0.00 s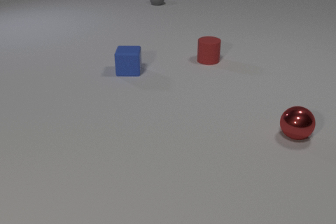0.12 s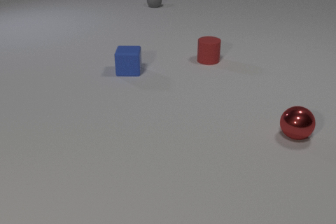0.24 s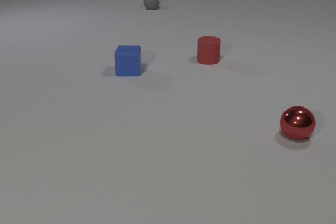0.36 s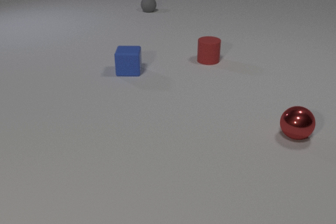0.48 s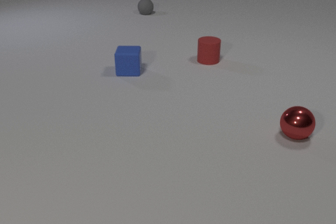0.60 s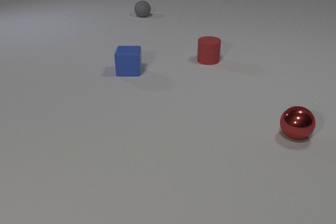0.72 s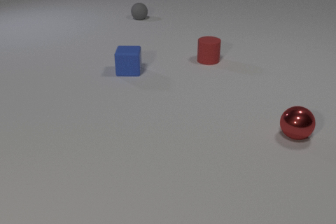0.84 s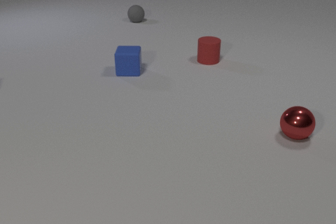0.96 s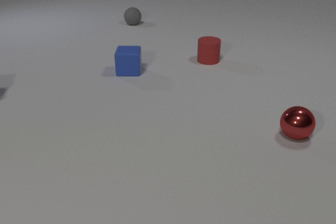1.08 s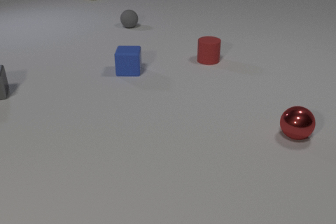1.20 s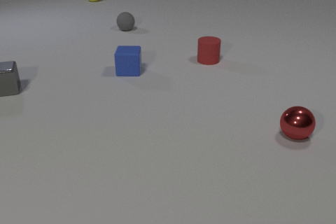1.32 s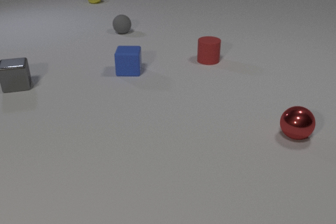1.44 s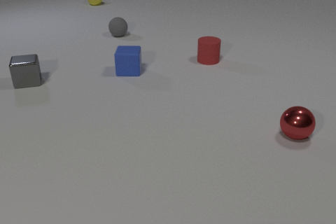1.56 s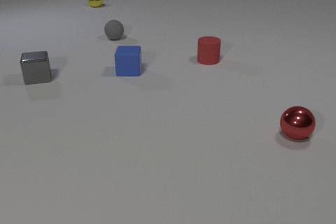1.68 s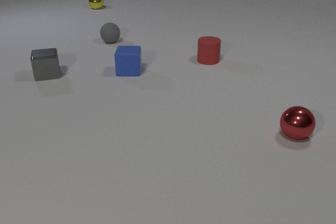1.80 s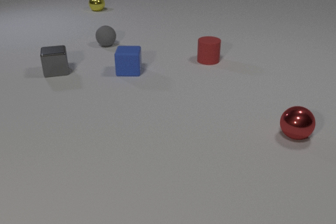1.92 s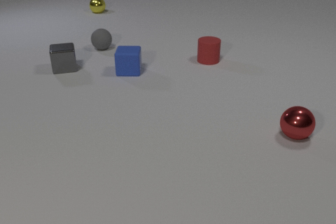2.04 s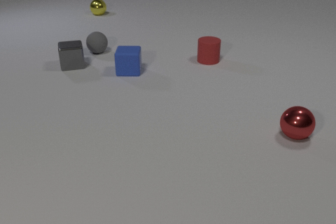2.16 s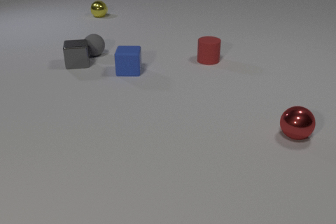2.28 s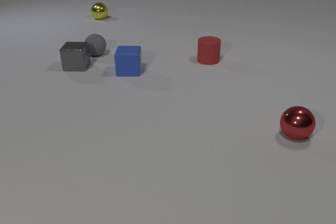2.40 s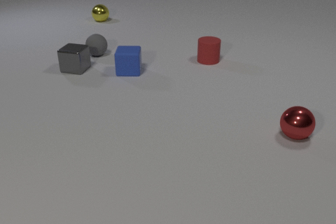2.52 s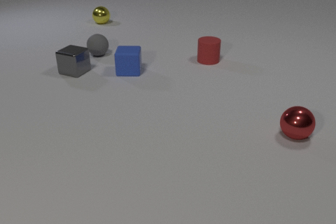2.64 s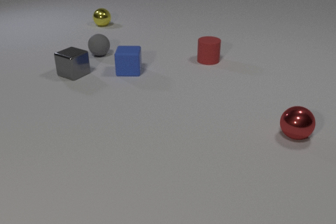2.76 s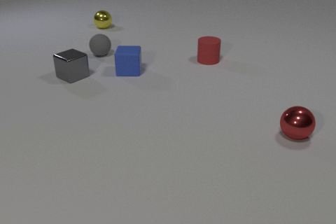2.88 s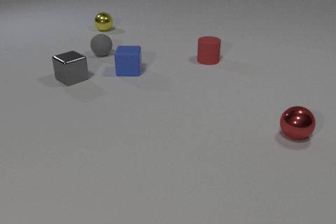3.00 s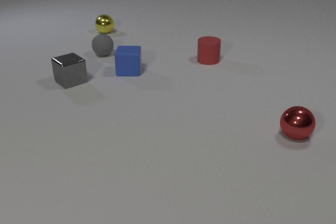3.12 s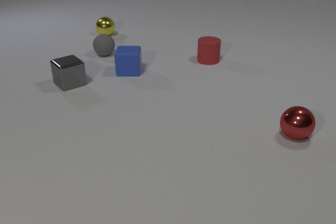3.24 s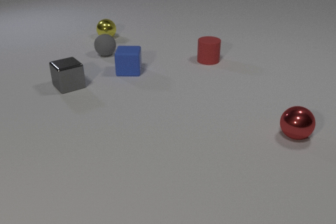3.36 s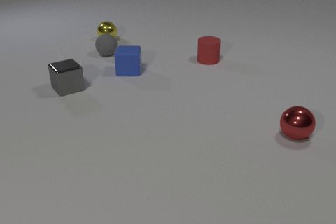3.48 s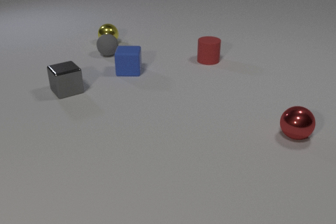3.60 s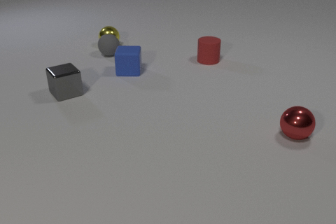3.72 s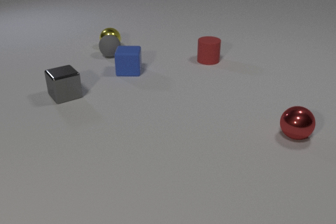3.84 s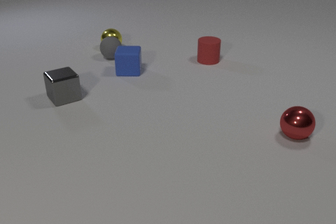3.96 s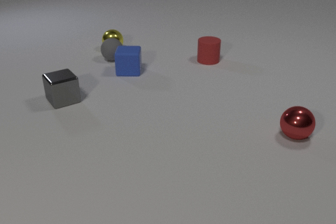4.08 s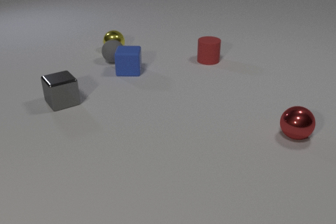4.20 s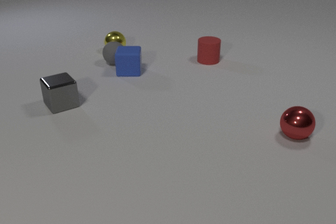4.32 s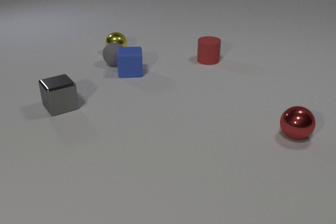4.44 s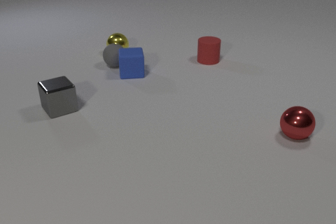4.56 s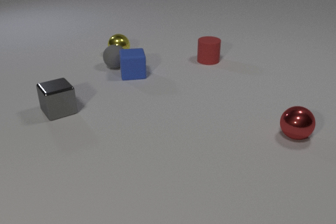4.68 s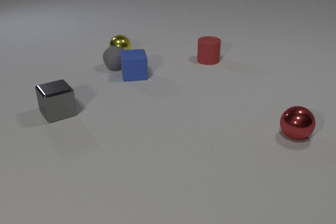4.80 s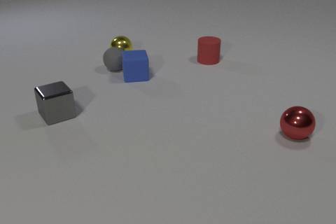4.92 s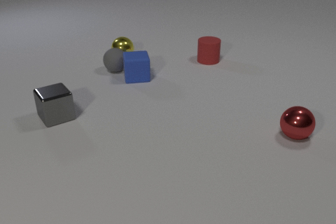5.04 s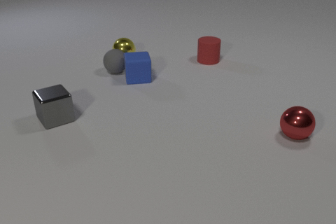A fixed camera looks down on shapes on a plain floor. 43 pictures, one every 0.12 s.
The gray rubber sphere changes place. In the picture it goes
toward the camera.
The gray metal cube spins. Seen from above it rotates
clockwise.
0.00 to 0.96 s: The gray rubber sphere rolls toward the camera.
0.96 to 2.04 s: The gray metal cube comes in at the left edge, slides to the right and away from the camera. The gray rubber sphere rolls toward the camera and to the left. The yellow metal sphere comes in at the top edge, rolls toward the camera.
2.04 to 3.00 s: The gray metal cube slides toward the camera, spins clockwise seen from above by about 60 degrees, its near face sliding to the left. The gray rubber sphere rolls toward the camera and to the right. The yellow metal sphere rolls toward the camera. The gray metal cube and the gray rubber sphere collide.
3.00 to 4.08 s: The gray metal cube slides toward the camera. The gray rubber sphere rolls toward the camera and to the right. The yellow metal sphere rolls toward the camera. The gray rubber sphere and the yellow metal sphere collide.
4.08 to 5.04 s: The gray metal cube slides toward the camera. The gray rubber sphere rolls toward the camera. The yellow metal sphere rolls toward the camera and to the right. The blue rubber cube slides toward the camera and to the right. The gray rubber sphere and the blue rubber cube collide.
Are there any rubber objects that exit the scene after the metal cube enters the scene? no.
What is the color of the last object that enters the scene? yellow.
How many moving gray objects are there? 2.
